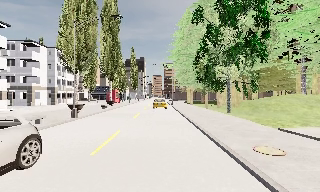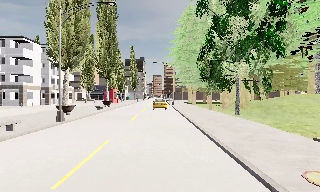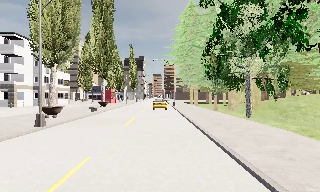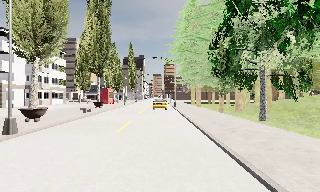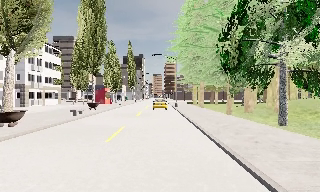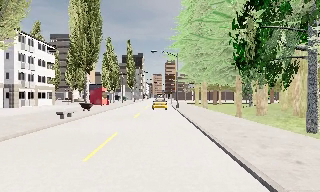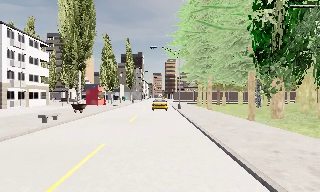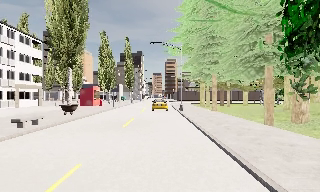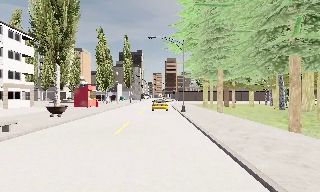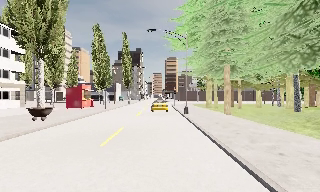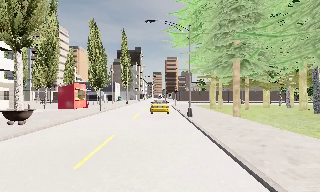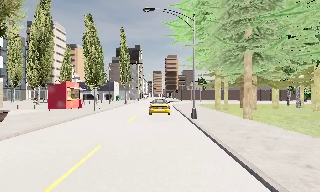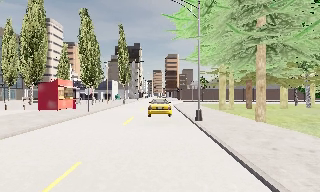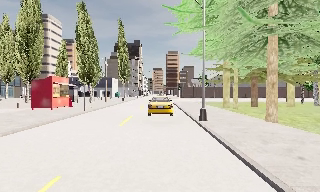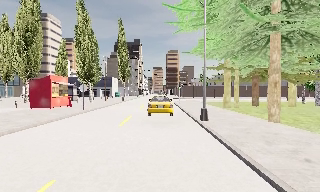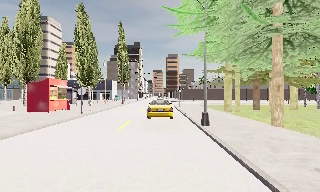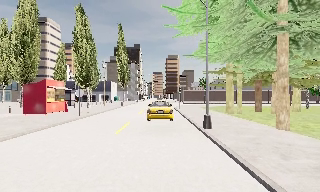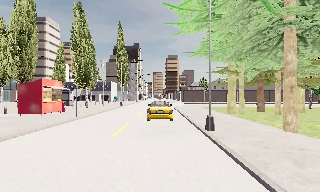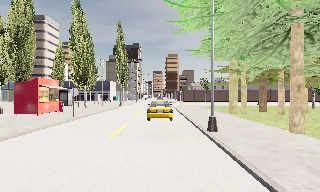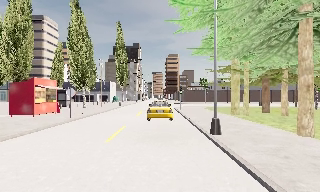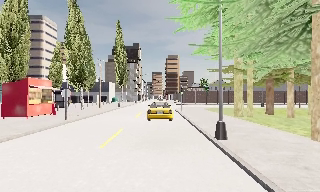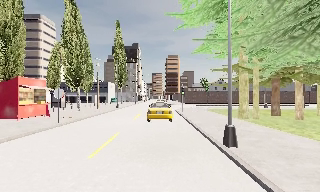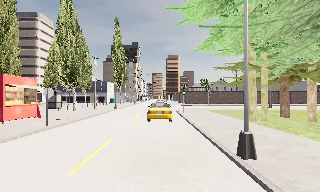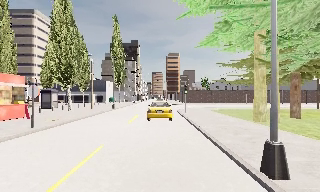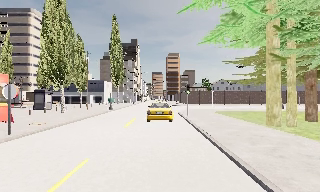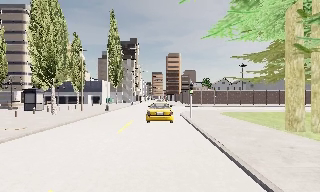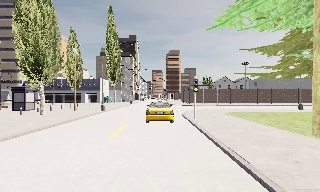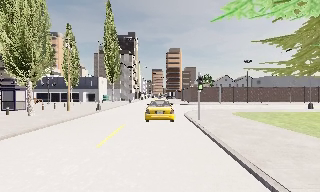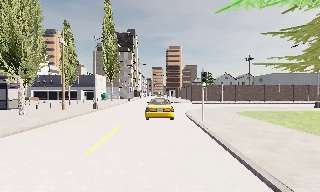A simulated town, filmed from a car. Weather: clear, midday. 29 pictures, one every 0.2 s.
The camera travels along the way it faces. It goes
forward.
0.0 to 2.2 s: The camera travels forward, about 19 m, so what stands in front looms larger.
2.2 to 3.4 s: The camera travels forward, about 3.5 m, so what stands in front looms larger. It loses speed.
3.4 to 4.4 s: The camera travels forward, about 3 m, so what stands in front looms larger. It gains speed.
4.4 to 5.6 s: The camera travels forward, about 8 m, so what stands in front looms larger.
The film runs forward here.
